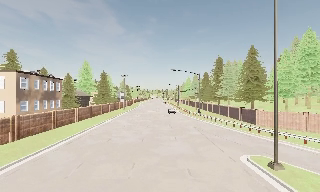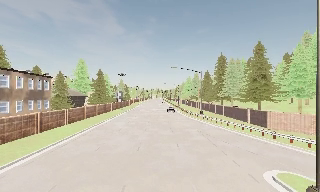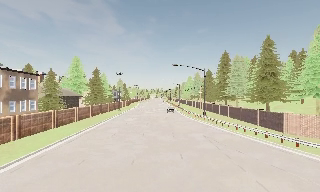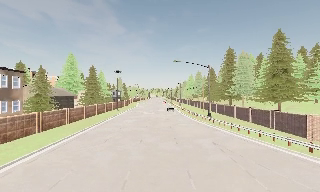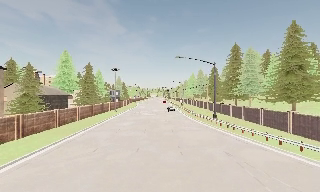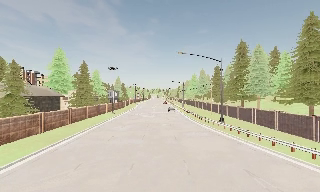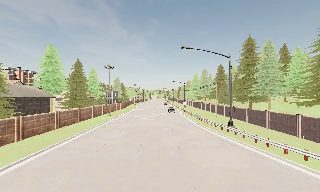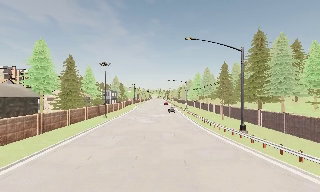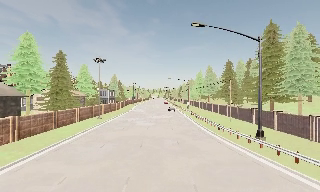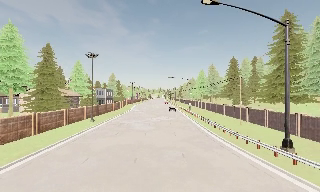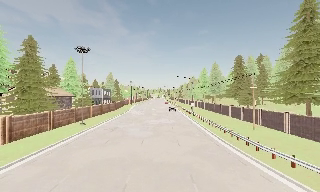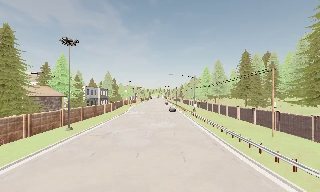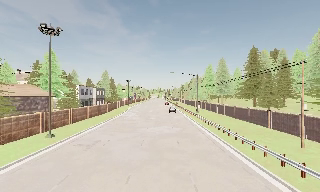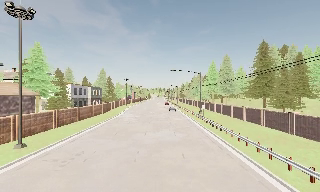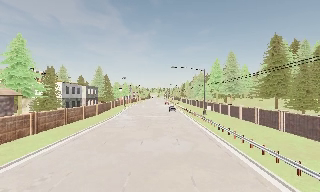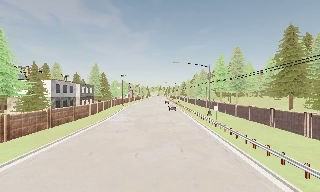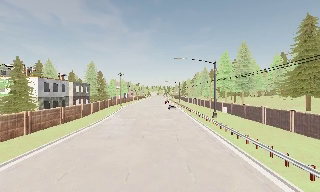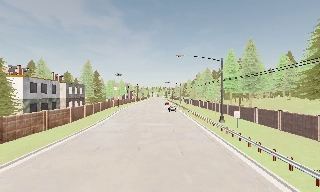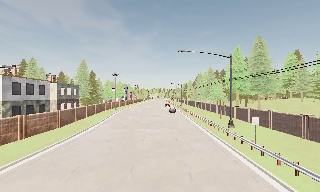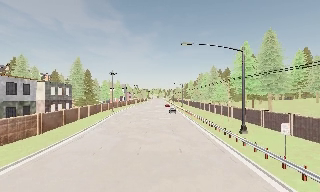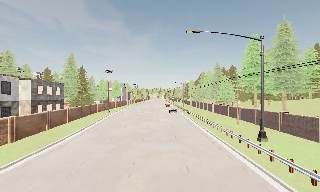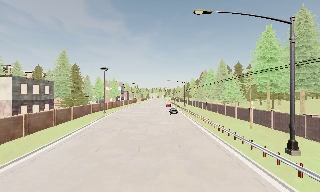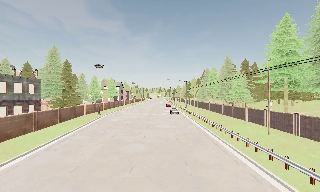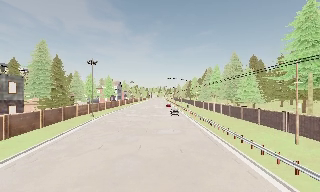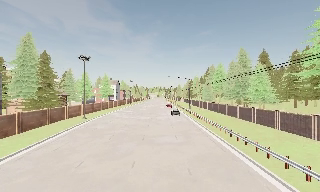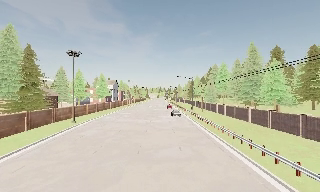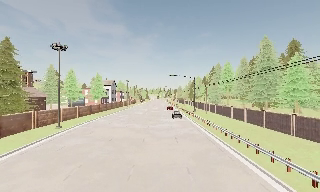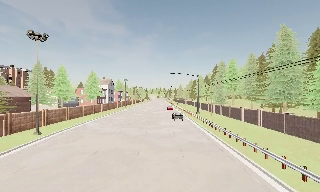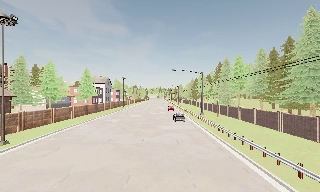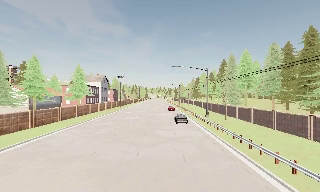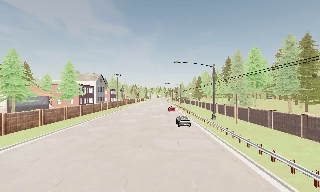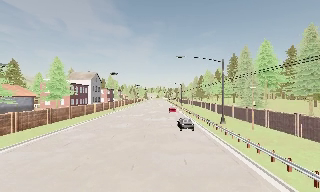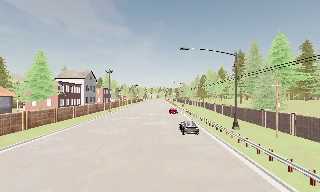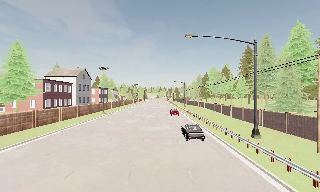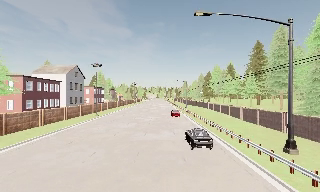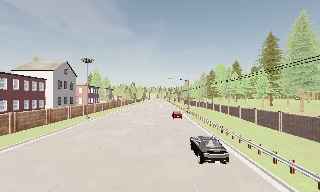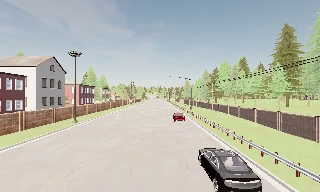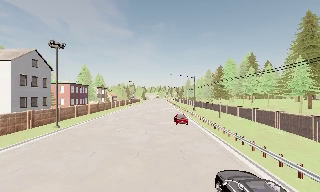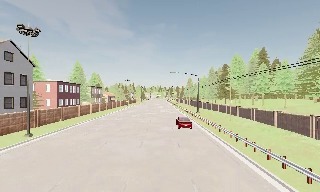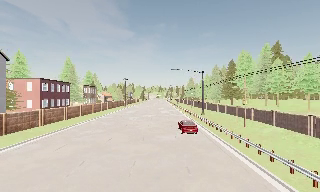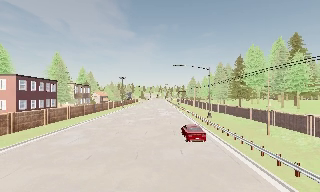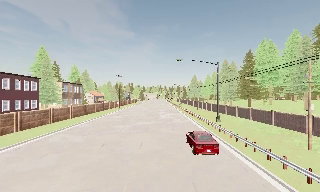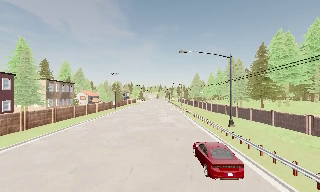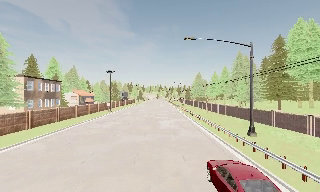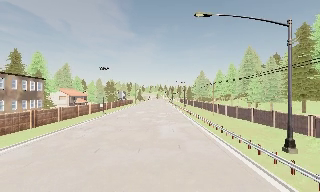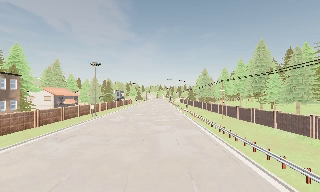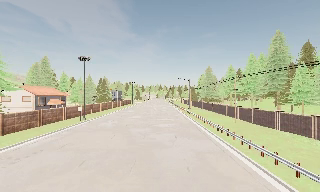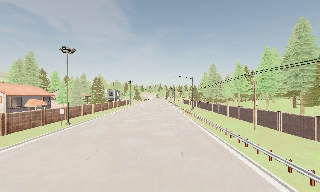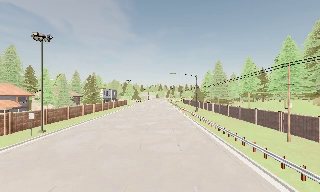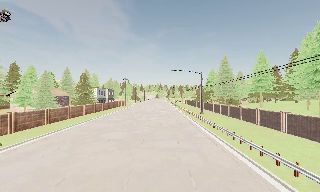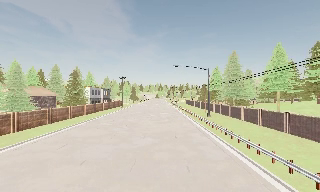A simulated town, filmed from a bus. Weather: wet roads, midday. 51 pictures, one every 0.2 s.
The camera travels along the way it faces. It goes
forward.
0.0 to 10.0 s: The camera travels forward, about 205 m, so what stands in front looms larger.
The film runs forward here.
